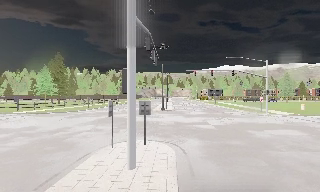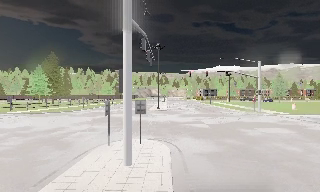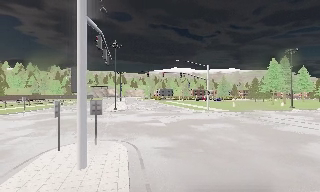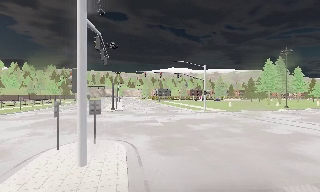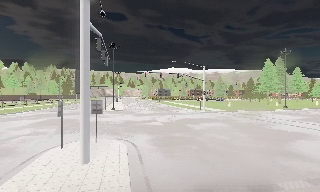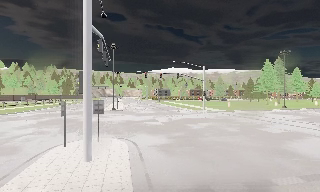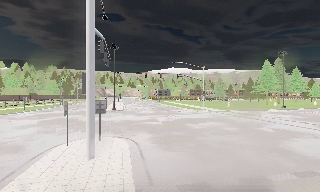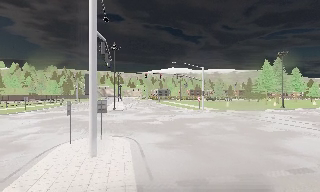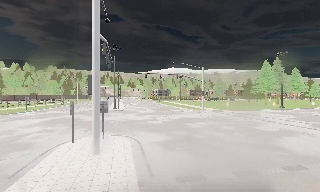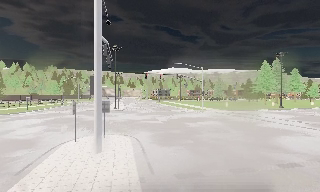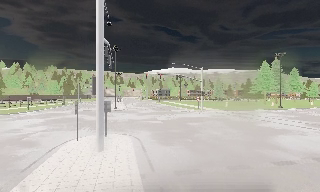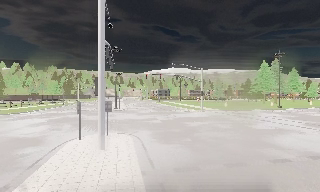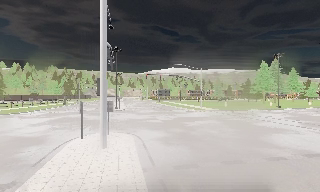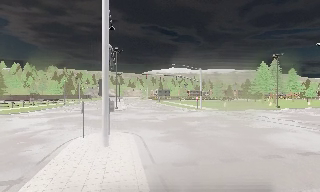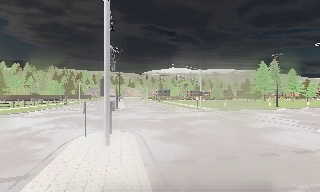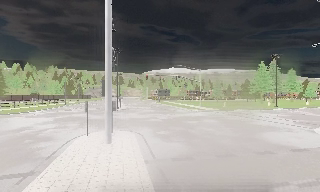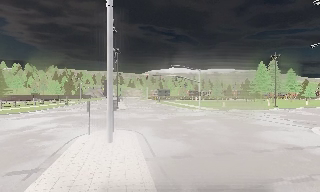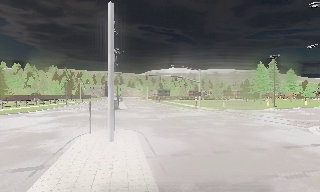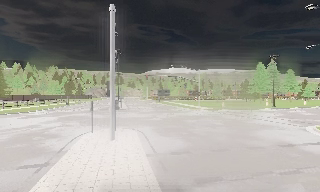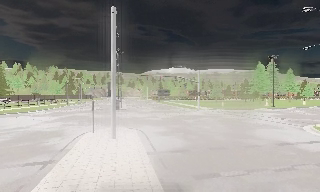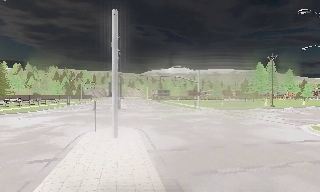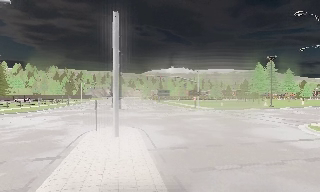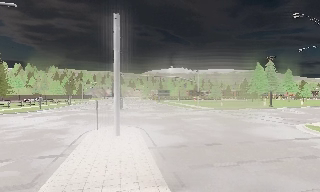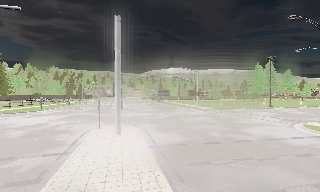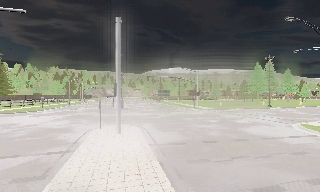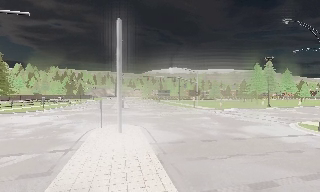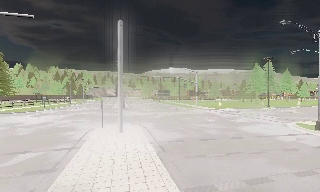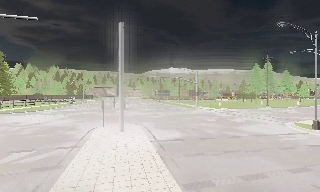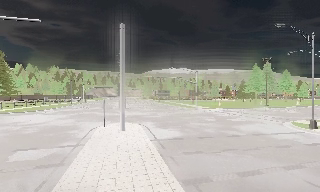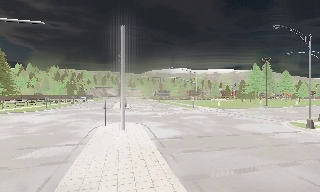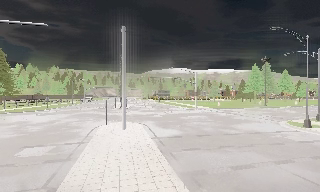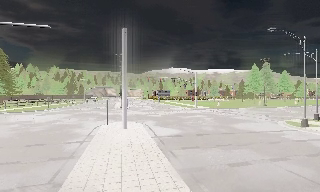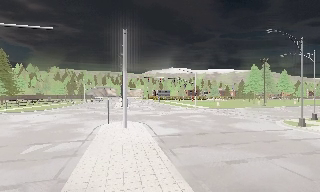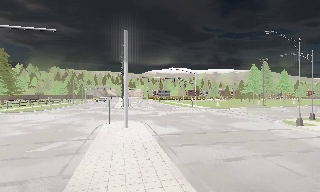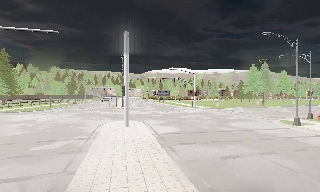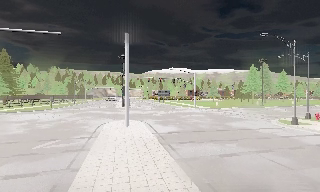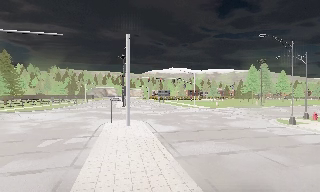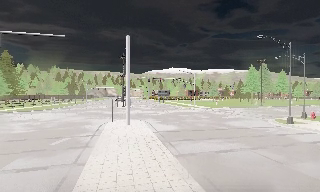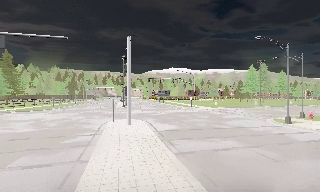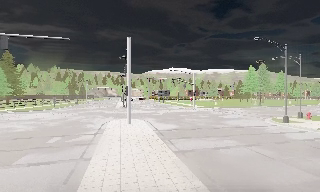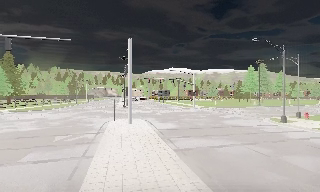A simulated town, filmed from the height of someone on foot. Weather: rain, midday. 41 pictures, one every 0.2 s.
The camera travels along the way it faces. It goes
backward.
0.0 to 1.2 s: The camera pans to its right, which is clockwise from overhead, by about 15 degrees. It travels backward, about 1.5 m, so what stands in front gets smaller.
1.2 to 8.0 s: The camera travels backward, about 8 m, so what stands in front gets smaller.
The film runs backward here.
